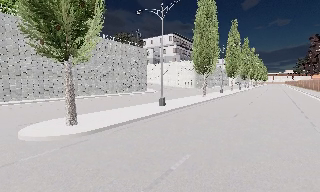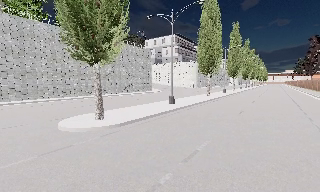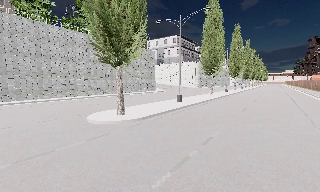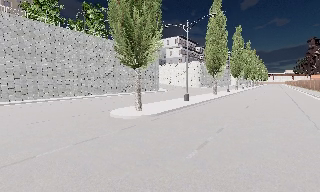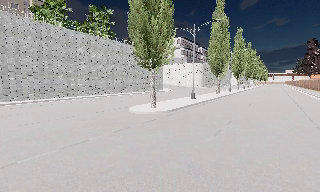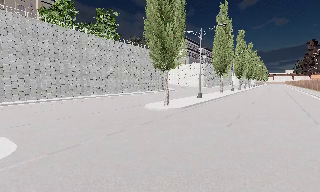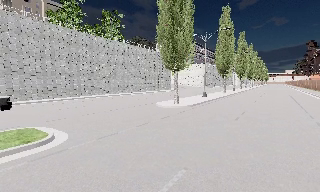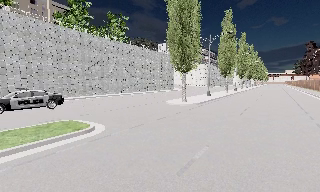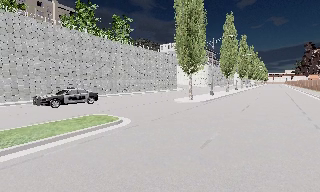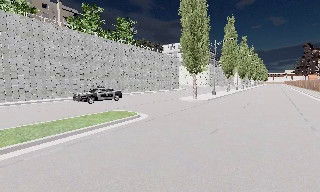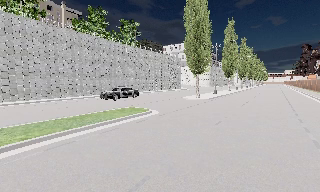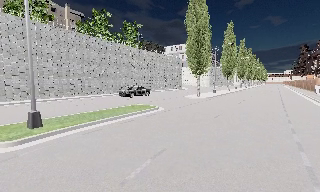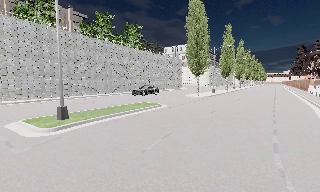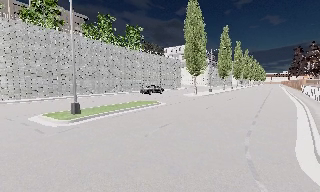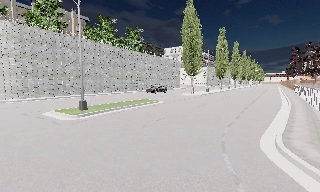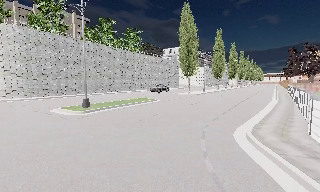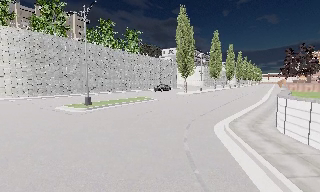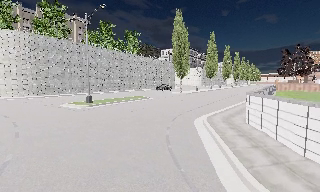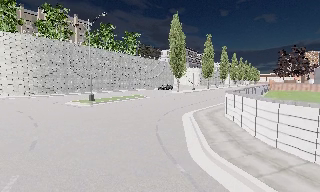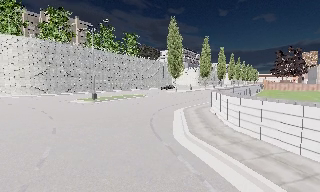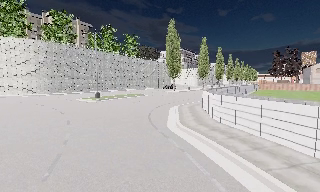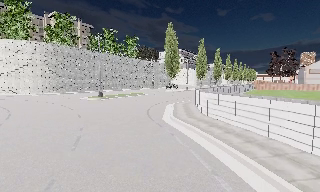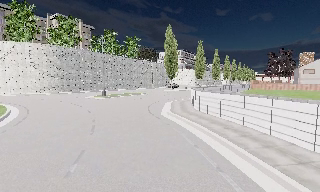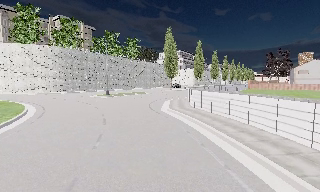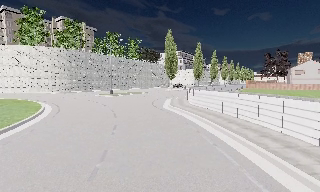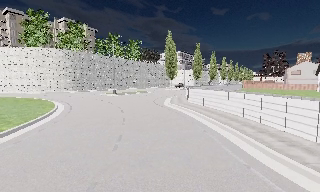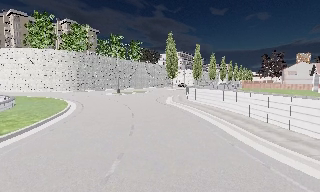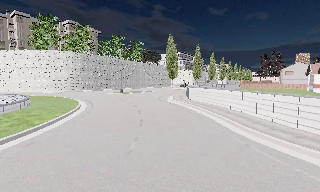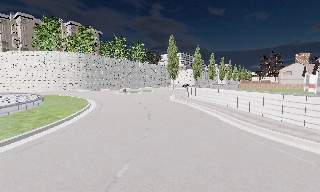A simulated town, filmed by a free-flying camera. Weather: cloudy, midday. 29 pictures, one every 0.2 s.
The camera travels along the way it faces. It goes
backward.
0.0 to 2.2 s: The camera travels backward and to its left, about 17 m, so what stands in front gets smaller.
2.2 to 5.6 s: The camera travels backward, about 25 m, so what stands in front gets smaller.
The film runs backward here.
